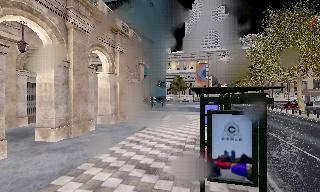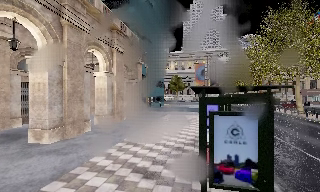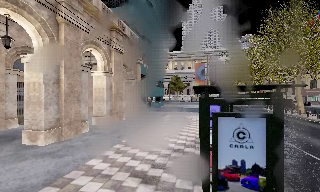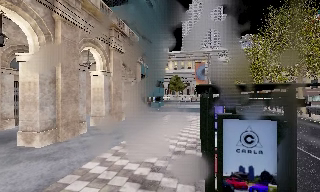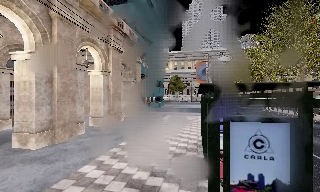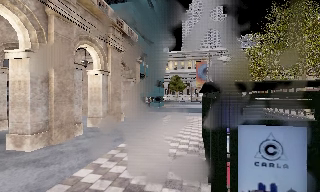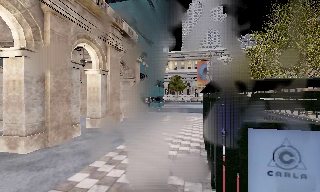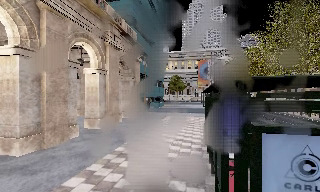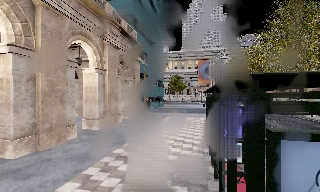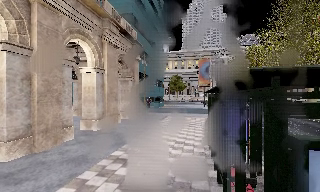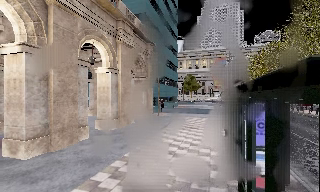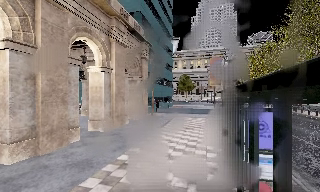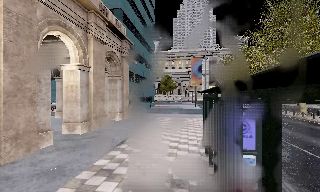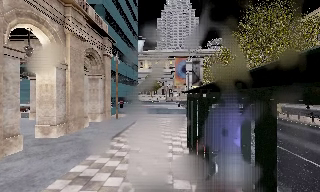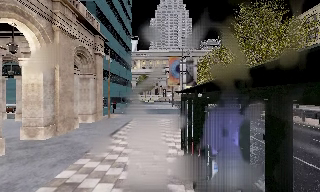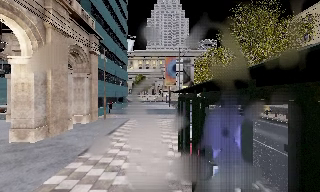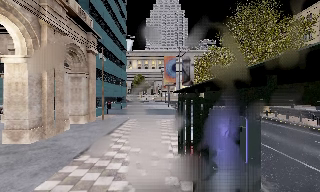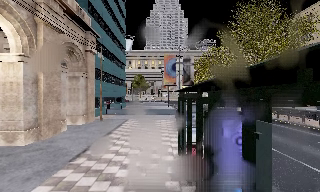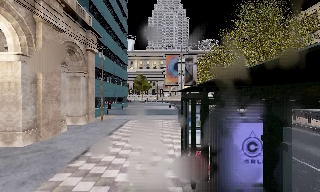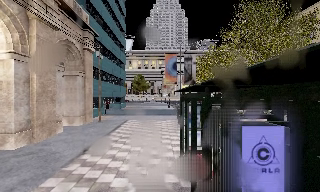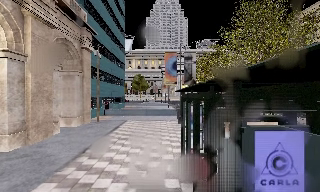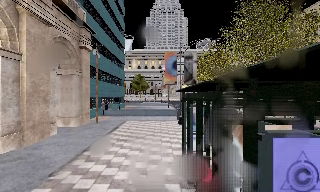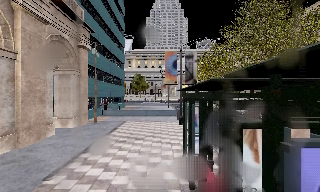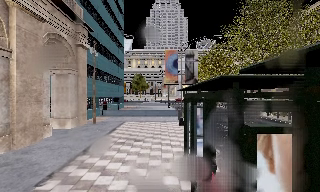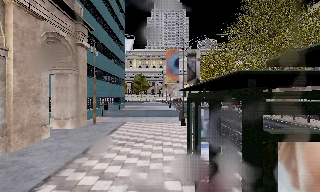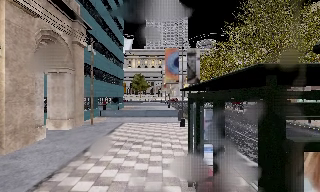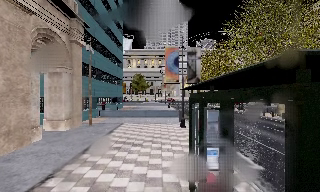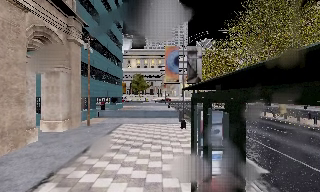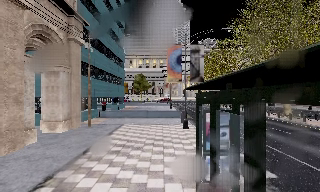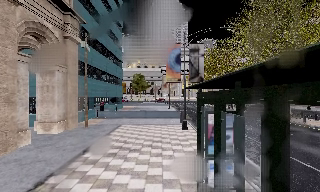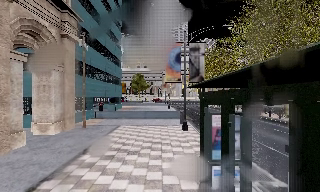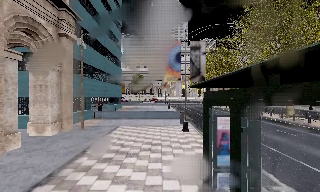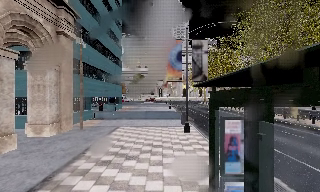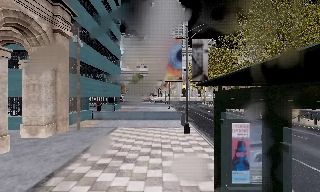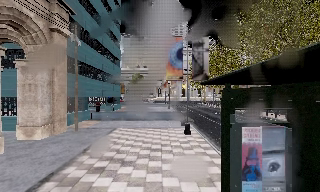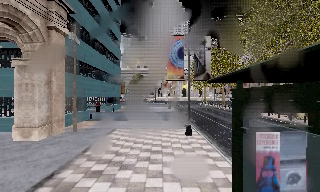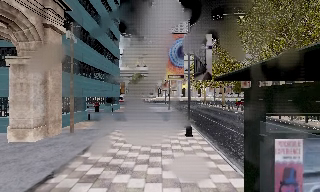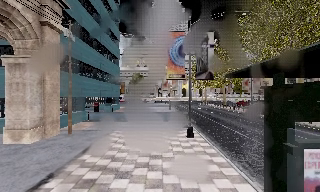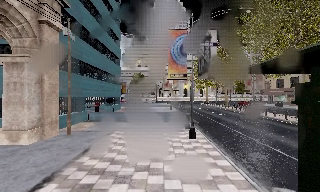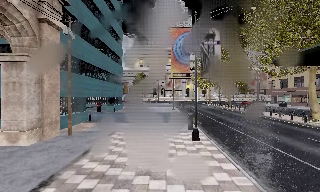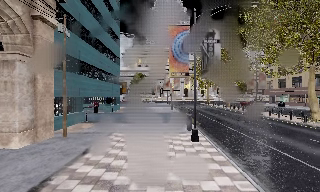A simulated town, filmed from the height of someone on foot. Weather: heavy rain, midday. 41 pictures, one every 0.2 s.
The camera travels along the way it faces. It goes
forward.
0.0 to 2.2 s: The camera travels forward, about 3 m, so what stands in front looms larger.
2.2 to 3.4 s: The camera swings to its right by about 15 degrees, and the scene slides to the left. It travels forward, about 1.5 m, so what stands in front looms larger.
3.4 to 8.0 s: The camera travels forward, about 6 m, so what stands in front looms larger.
The film runs forward here.
